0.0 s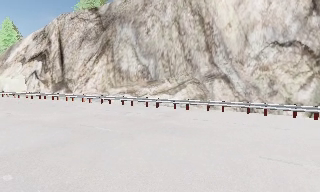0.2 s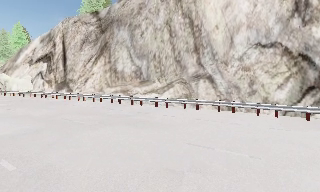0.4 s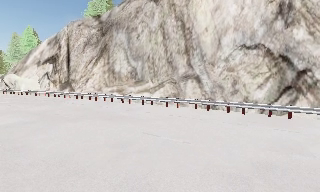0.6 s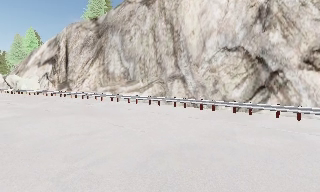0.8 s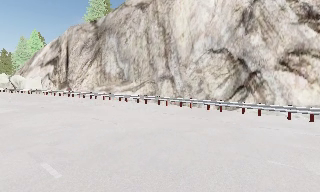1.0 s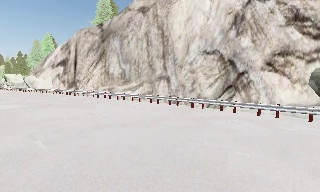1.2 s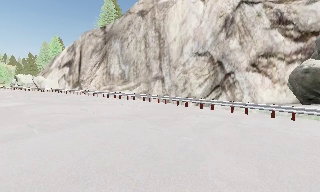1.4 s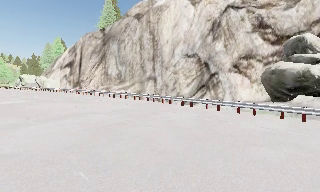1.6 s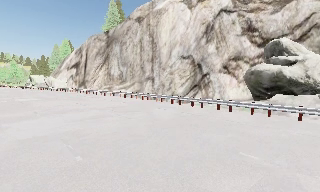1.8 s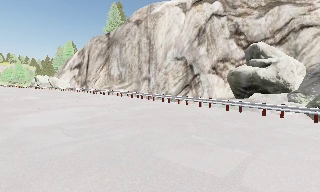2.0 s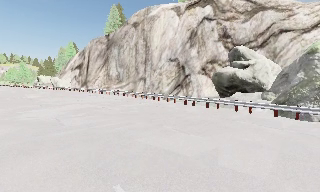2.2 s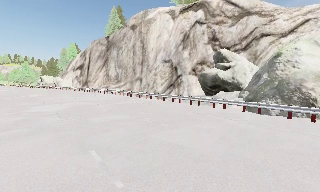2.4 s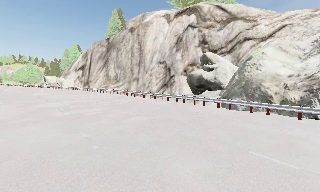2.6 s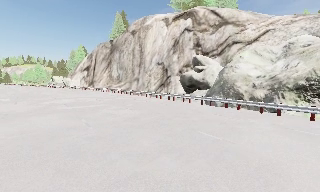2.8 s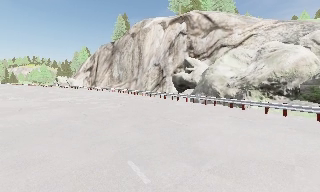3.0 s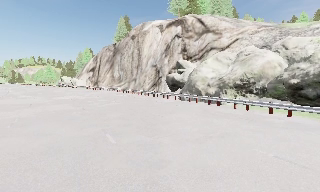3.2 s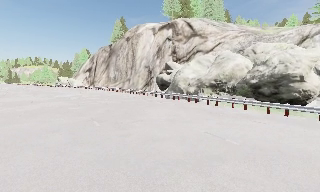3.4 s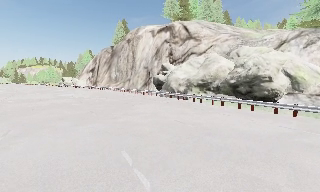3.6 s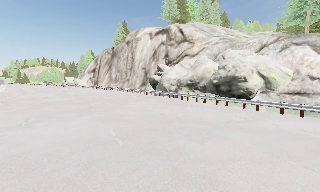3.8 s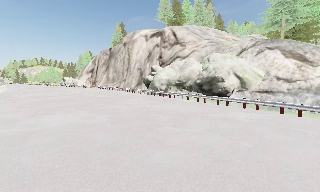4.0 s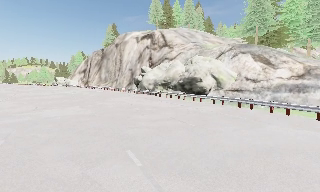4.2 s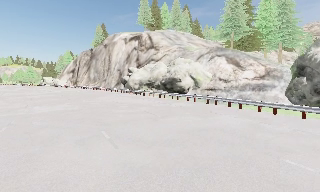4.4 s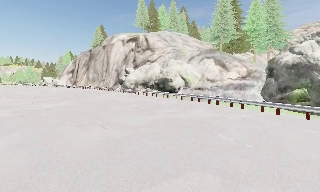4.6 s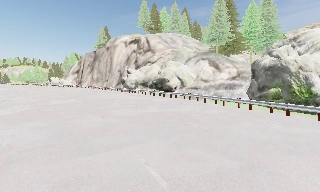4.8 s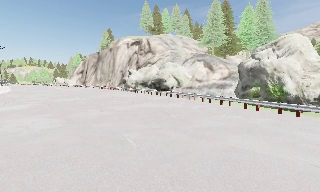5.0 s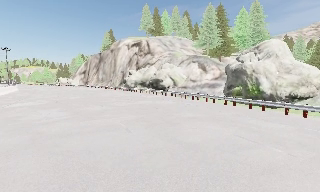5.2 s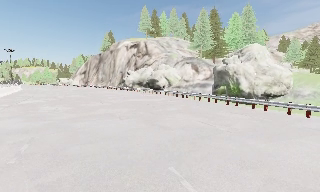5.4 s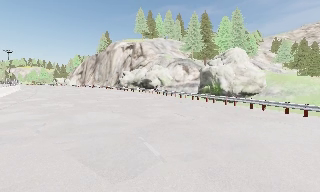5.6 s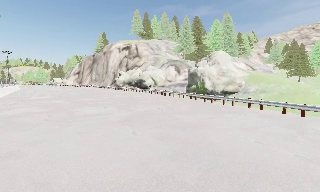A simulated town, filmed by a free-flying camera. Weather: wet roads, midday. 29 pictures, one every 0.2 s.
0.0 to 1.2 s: The camera pans to its left, which is counterclockwise from overhead, by about 15 degrees. It travels to its right and backward, about 12 m, so close, fixed things drift to the left.
1.2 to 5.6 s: The camera travels backward and to its right, about 50 m, so what stands in front gets smaller.
The film runs backward here.
